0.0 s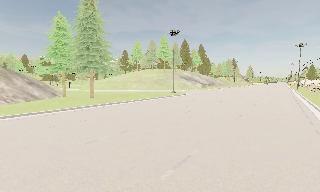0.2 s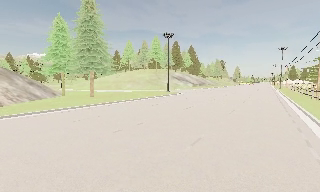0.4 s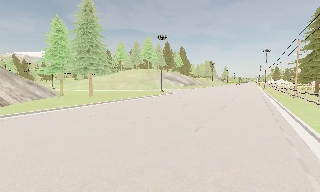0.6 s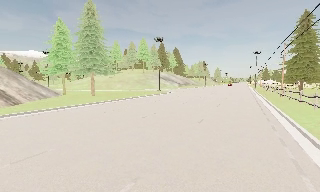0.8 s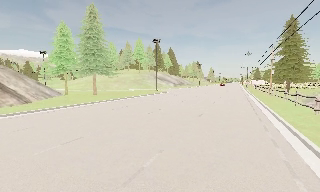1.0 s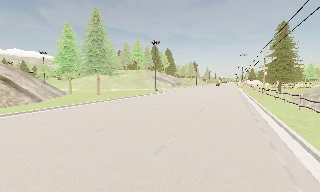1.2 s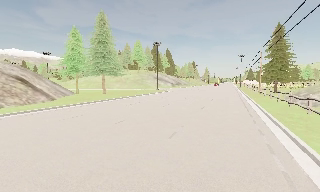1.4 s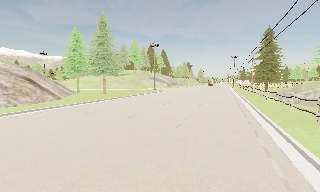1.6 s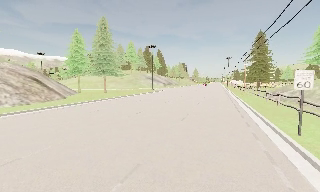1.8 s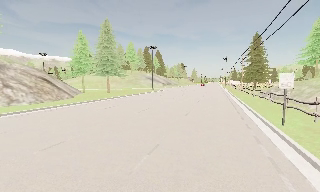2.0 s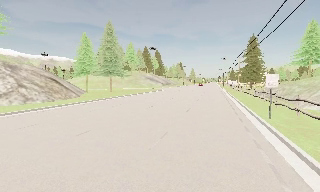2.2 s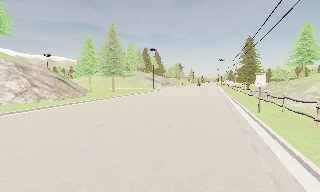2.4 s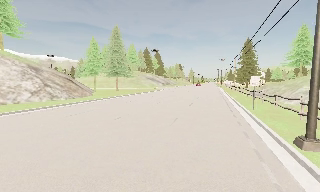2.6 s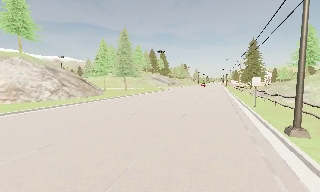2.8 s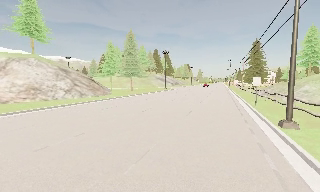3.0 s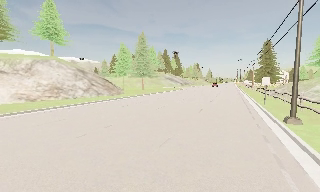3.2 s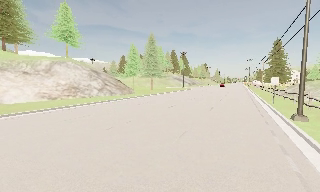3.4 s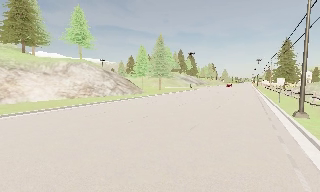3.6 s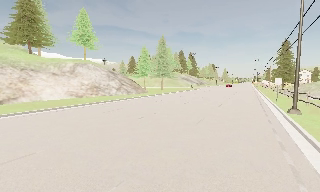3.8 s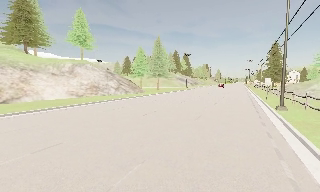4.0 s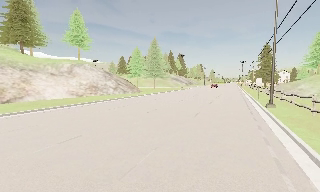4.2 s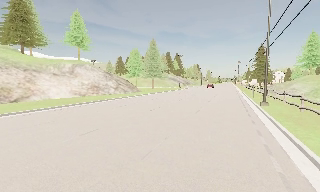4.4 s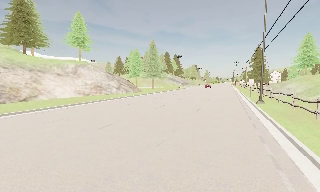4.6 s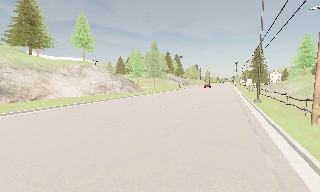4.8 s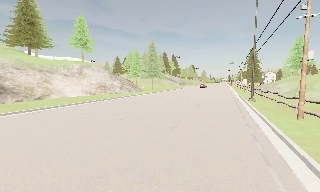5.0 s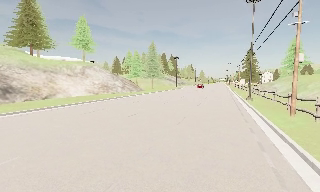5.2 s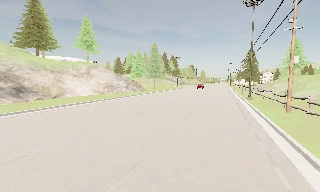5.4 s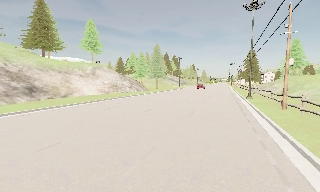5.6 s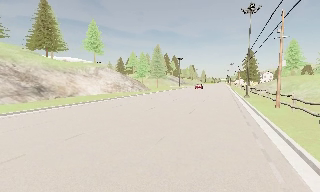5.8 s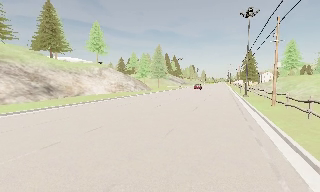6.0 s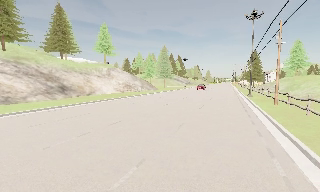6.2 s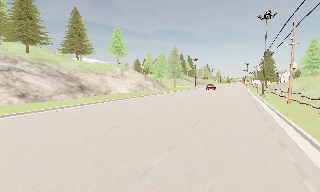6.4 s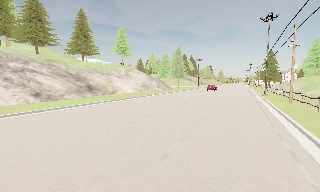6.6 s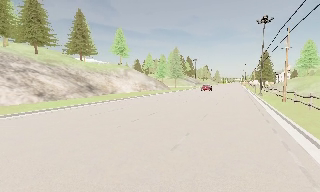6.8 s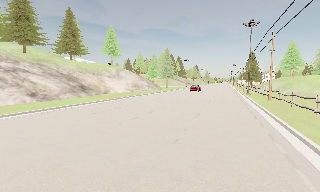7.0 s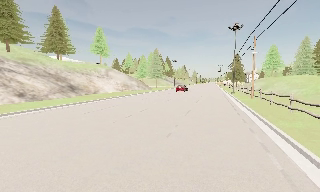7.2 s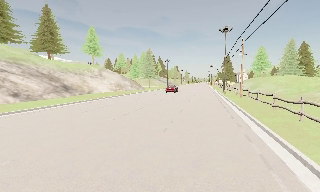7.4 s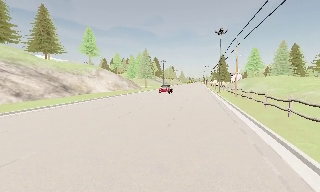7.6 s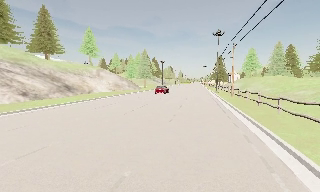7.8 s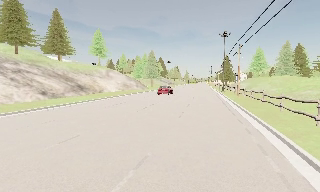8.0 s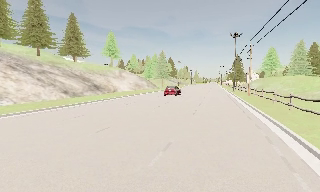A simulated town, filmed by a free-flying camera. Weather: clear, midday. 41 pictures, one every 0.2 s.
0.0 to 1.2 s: The camera pans to its right, which is clockwise from overhead, by about 15 degrees. It travels backward and to its left, about 10 m, so what stands in front gets smaller.
1.2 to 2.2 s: The camera travels backward, about 8 m, so what stands in front gets smaller.
2.2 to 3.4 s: The camera swings to its left by about 10 degrees, and the scene slides to the right. It travels backward, about 8 m, so what stands in front gets smaller.
3.4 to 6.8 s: The camera travels backward and to its left, about 18 m, so what stands in front gets smaller.
6.8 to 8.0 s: The camera travels backward, about 6 m, so what stands in front gets smaller.
The film runs backward here.
